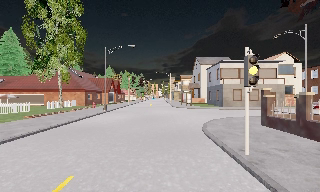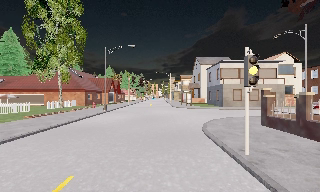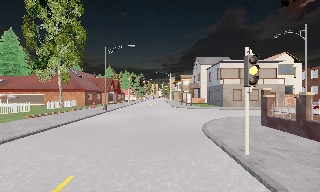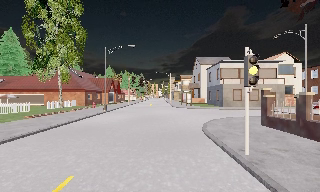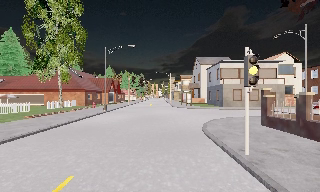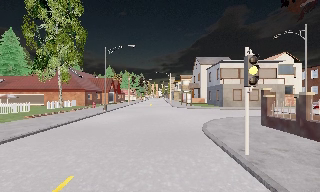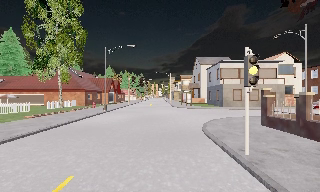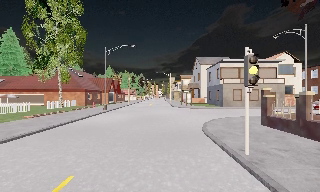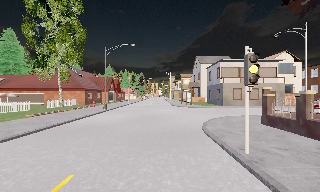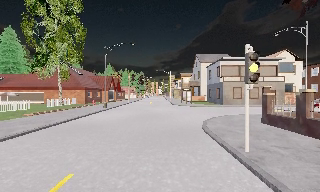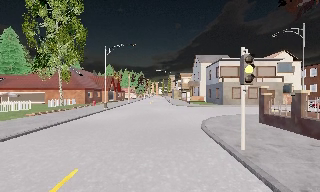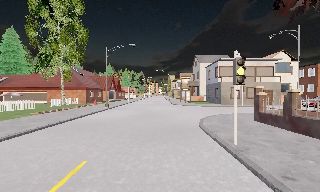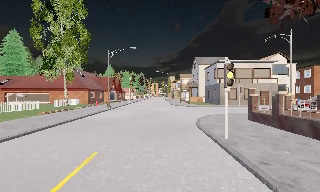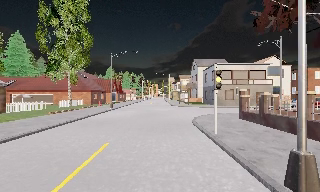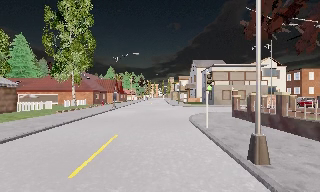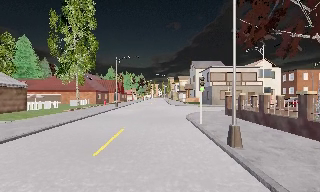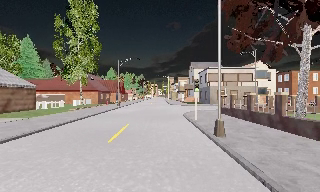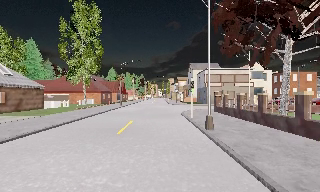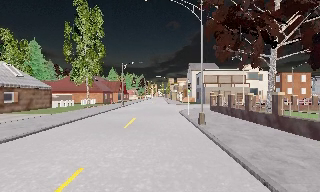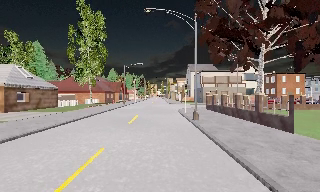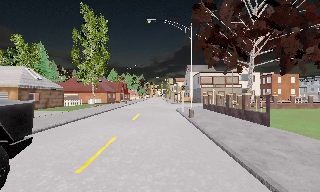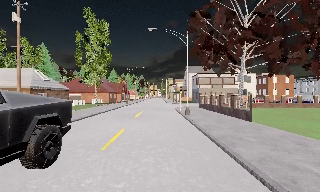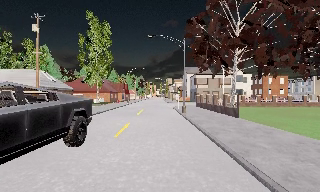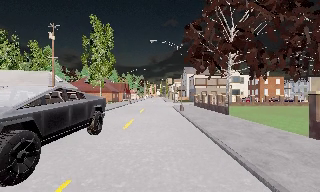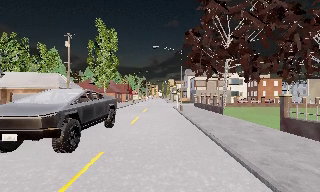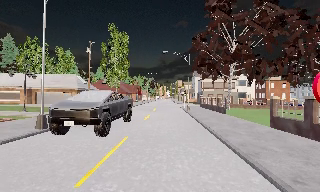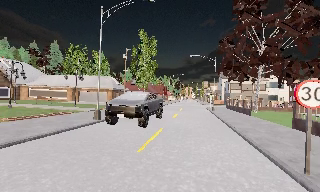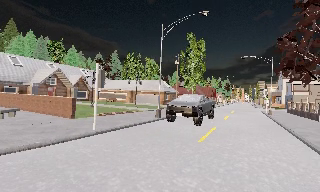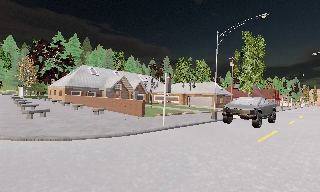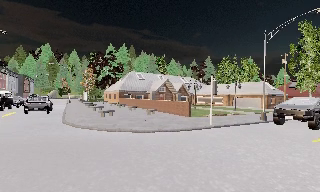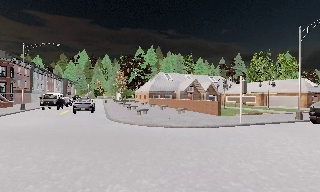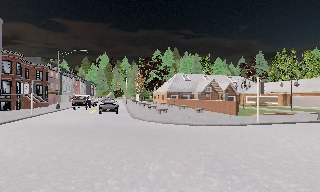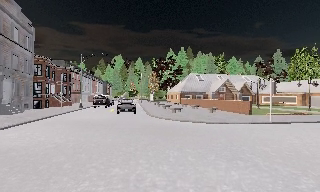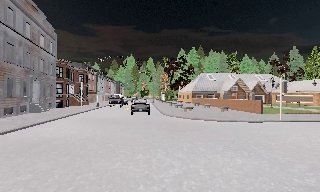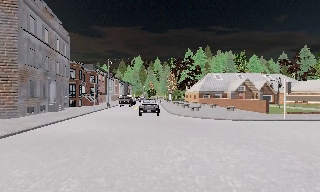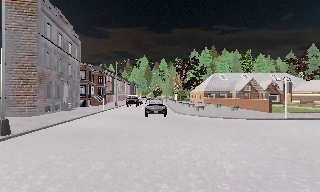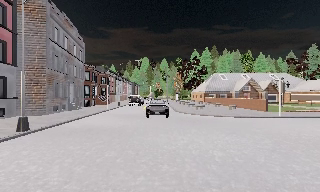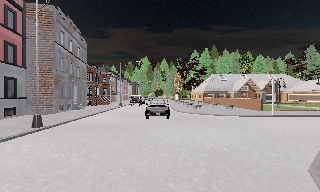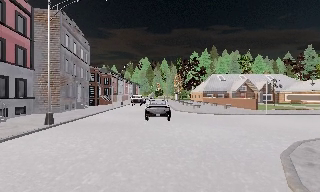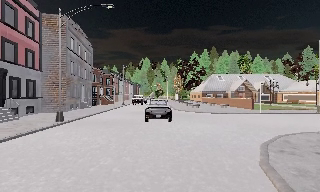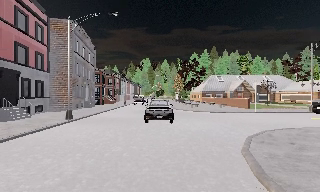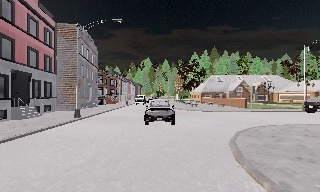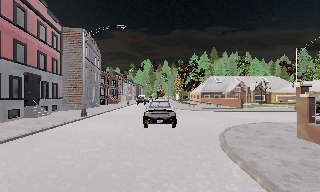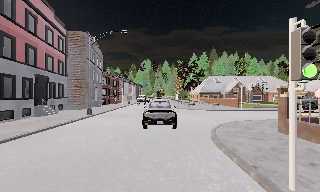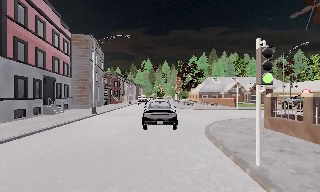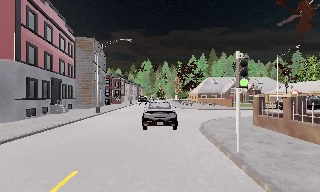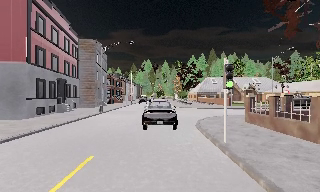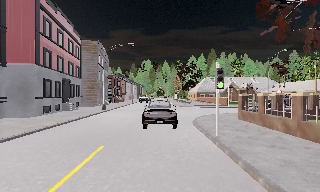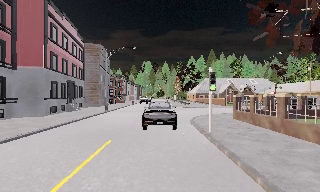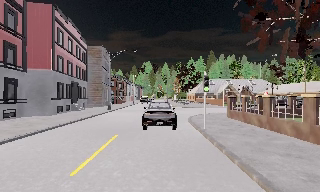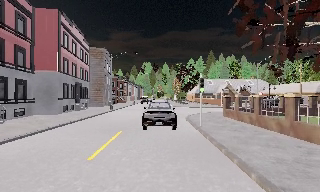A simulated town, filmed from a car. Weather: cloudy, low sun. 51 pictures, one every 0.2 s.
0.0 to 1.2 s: The camera keeps its place and its aim.
1.2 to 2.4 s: The camera travels backward, about 1.5 m, so what stands in front gets smaller. It gains speed.
2.4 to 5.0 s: The camera travels backward, about 20 m, so what stands in front gets smaller.
5.0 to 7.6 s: The camera pans to its left, which is counterclockwise from overhead, by about 85 degrees. It travels backward, about 15 m. It loses speed.
7.6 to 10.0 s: The camera travels backward, about 12 m, so what stands in front gets smaller.
The film runs backward here.
